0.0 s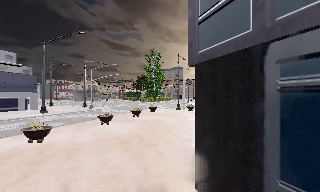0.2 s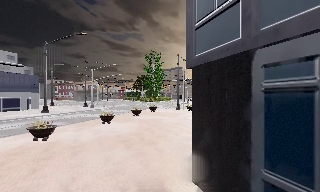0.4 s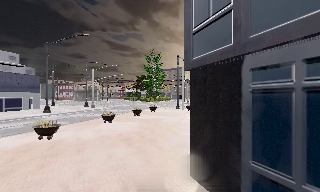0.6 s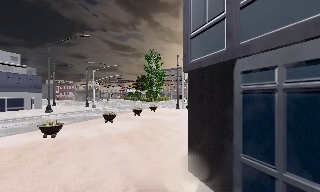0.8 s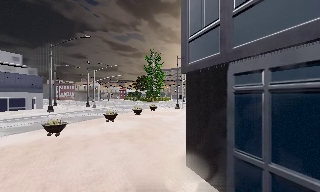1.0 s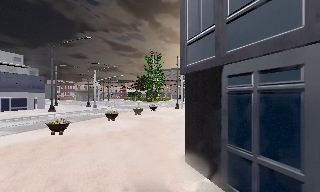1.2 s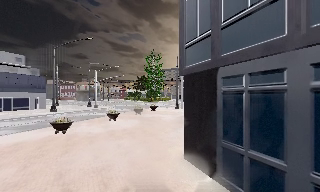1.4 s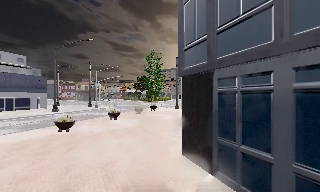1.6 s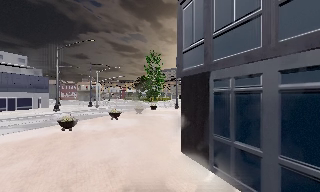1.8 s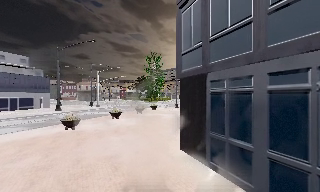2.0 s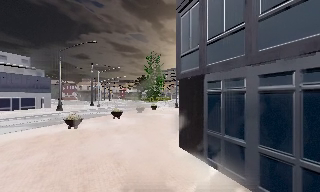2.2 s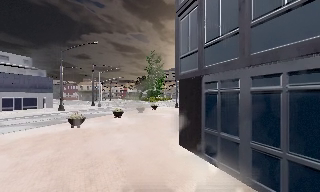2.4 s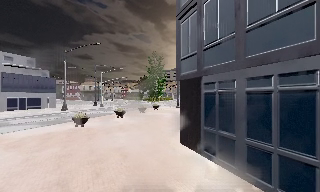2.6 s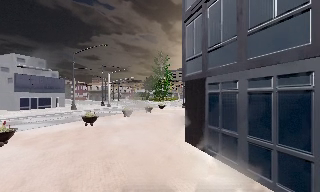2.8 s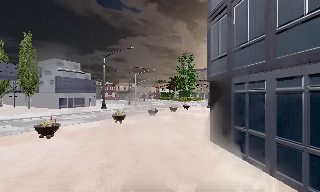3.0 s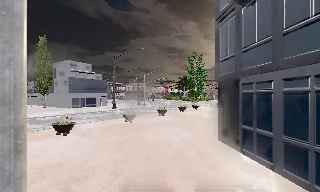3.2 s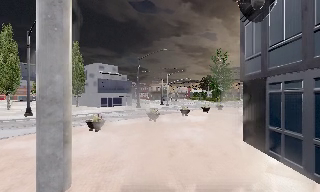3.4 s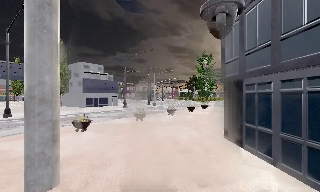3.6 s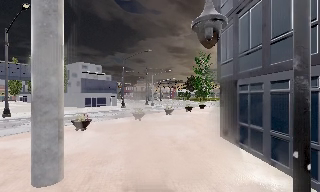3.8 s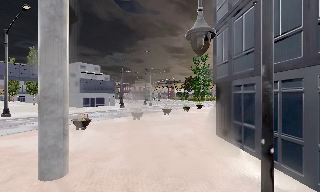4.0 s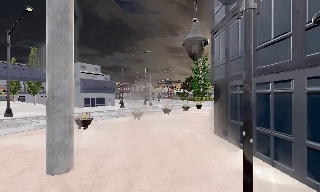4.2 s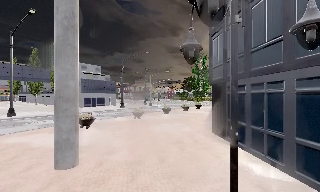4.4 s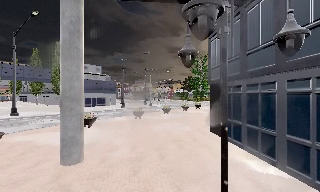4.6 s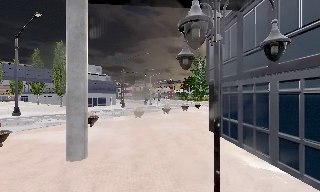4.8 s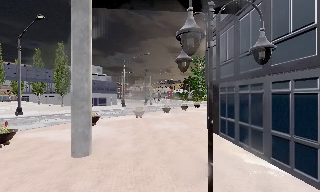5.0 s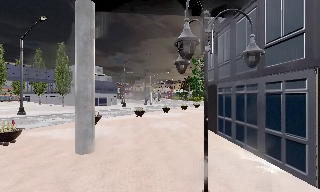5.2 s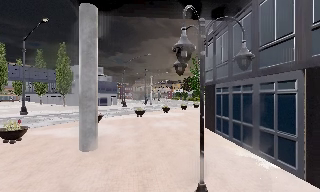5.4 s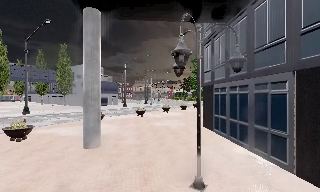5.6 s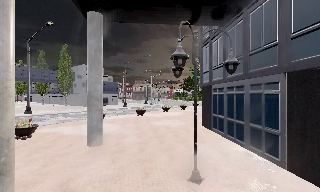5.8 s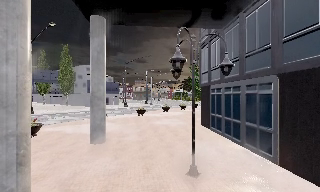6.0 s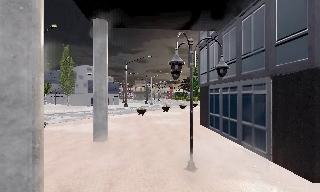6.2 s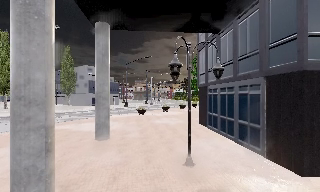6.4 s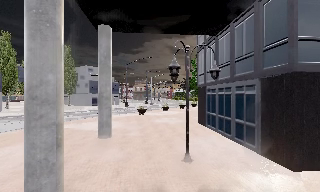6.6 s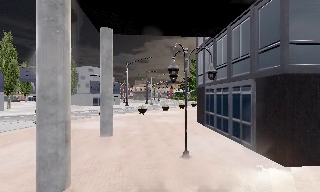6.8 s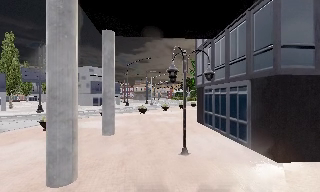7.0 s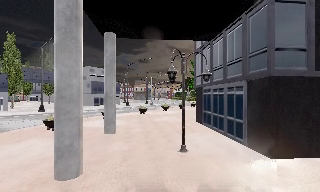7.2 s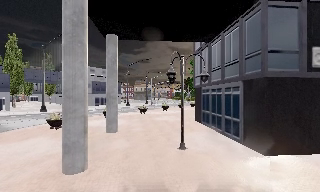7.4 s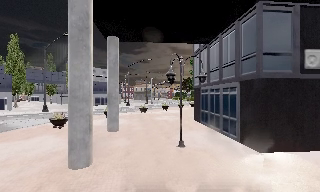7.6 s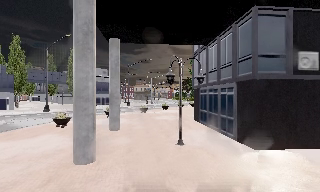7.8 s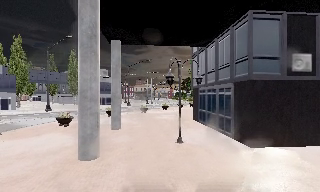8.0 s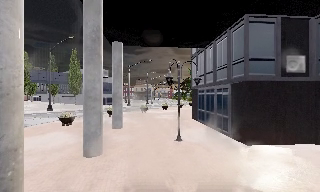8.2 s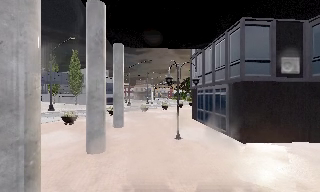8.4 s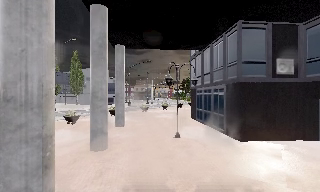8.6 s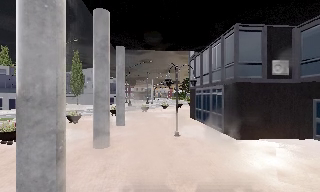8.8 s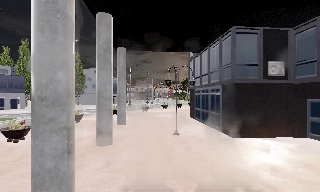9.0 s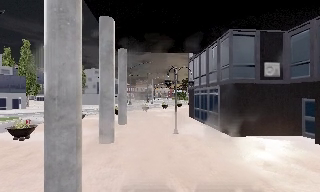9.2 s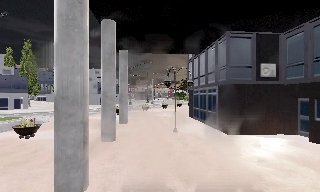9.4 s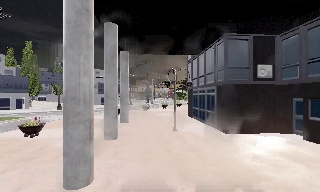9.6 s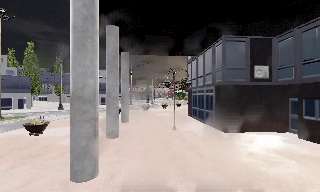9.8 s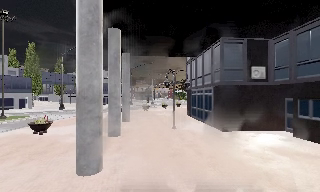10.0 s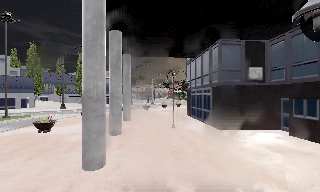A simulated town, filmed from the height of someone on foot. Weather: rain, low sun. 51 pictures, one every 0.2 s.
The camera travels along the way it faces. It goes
backward.
0.0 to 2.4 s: The camera travels backward, about 4.5 m, so what stands in front gets smaller.
2.4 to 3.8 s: The scene slides to the right, as the camera pans about 15 degrees to its left. It travels backward, about 2.5 m, so what stands in front gets smaller.
3.8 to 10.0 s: The camera travels backward, about 11 m, so what stands in front gets smaller.
The film runs backward here.
